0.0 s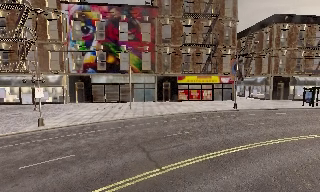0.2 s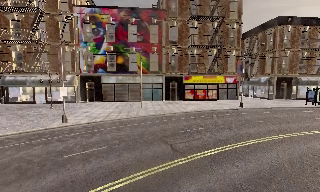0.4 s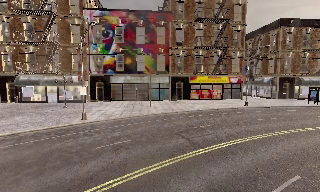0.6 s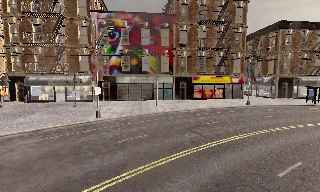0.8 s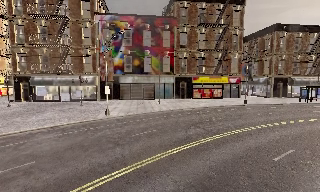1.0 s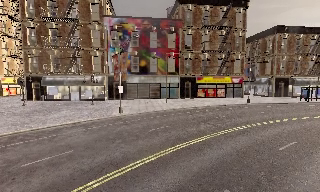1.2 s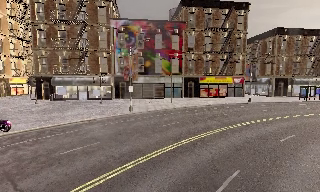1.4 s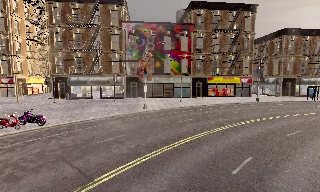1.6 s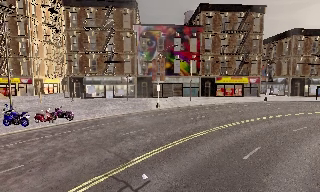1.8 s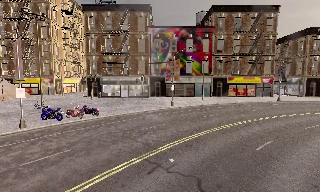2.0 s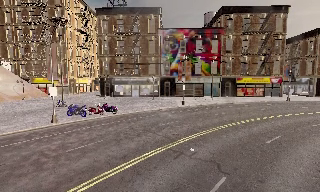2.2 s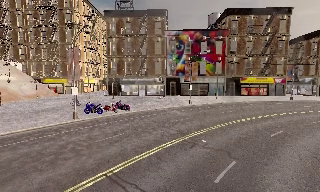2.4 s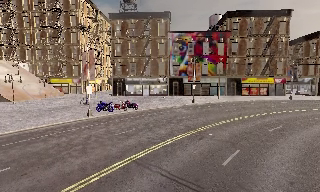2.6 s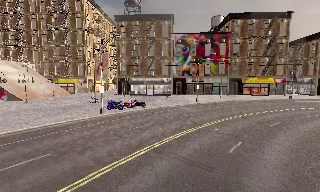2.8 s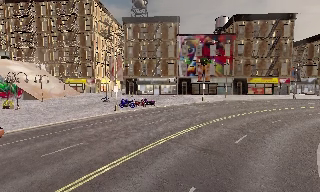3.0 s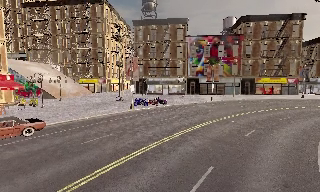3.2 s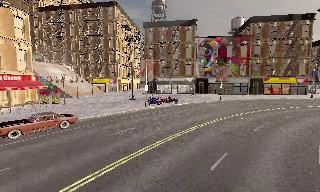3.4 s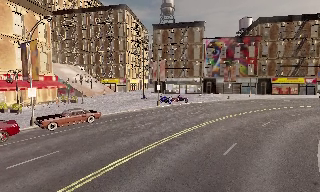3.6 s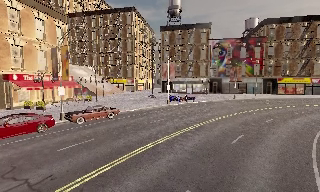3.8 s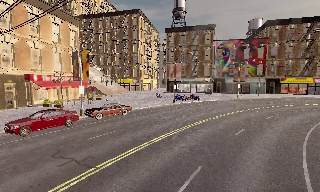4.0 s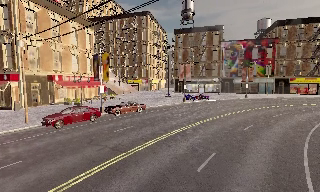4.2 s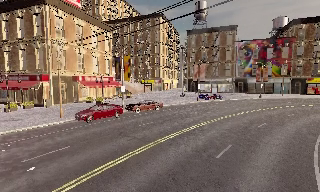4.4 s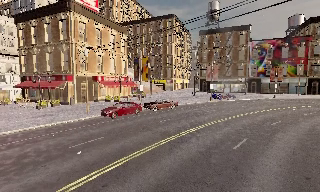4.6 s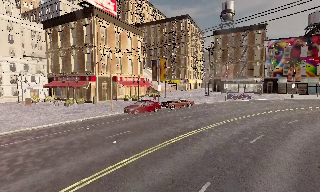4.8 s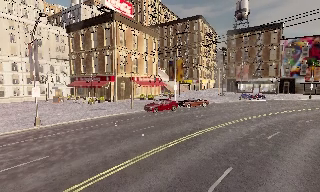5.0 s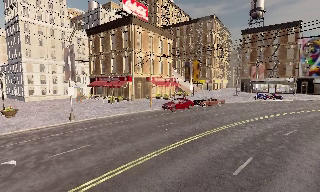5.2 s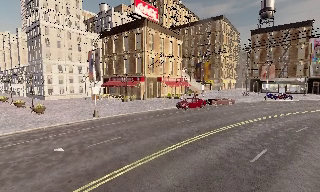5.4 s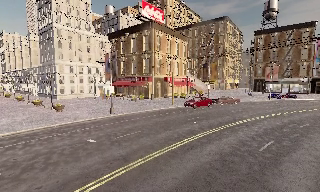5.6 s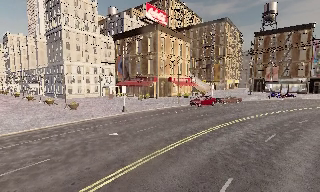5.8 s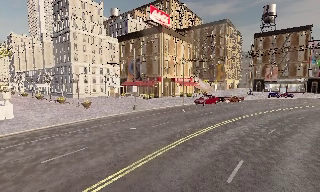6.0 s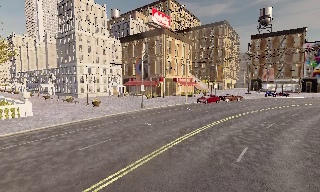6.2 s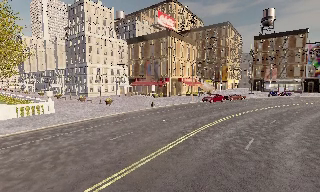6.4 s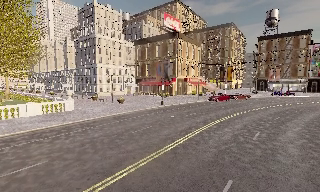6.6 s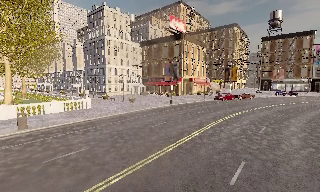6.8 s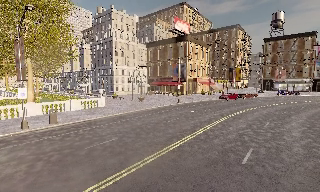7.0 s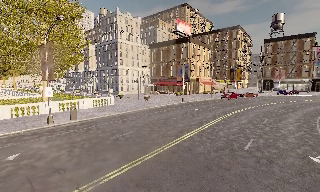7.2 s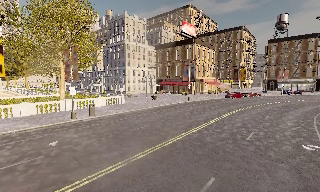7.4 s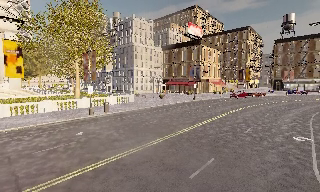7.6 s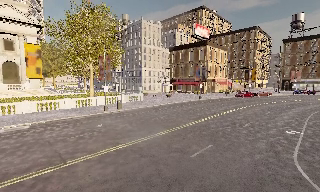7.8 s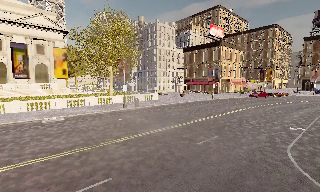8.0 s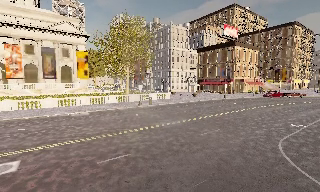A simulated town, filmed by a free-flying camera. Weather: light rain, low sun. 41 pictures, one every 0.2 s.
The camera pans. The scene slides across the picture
to the right.
The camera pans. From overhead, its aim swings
counterclockwise.
0.0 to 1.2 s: The camera travels backward and to its left, about 9 m, so what stands in front gets smaller.
1.2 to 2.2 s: The camera swings to its left by about 10 degrees, and the scene slides to the right. It travels backward and to its left, about 8 m, so what stands in front gets smaller.
2.2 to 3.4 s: The camera travels backward and to its left, about 10 m, so what stands in front gets smaller.
3.4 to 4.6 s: The scene slides to the right, as the camera pans about 15 degrees to its left. It travels backward and to its left, about 9 m, so what stands in front gets smaller.
4.6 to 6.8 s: The camera swings to its left by about 10 degrees, and the scene slides to the right. It travels backward and to its left, about 19 m, so what stands in front gets smaller.
6.8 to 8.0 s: The camera pans to its left, which is counterclockwise from overhead, by about 15 degrees. It travels backward, about 10 m, so what stands in front gets smaller.
The film runs backward here.
